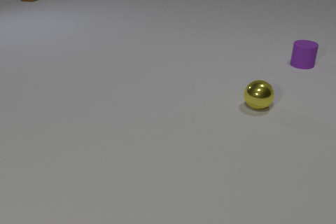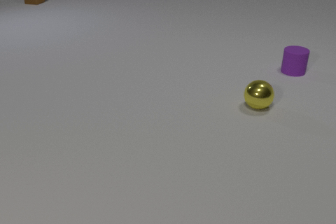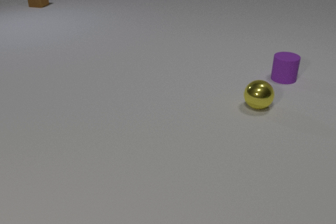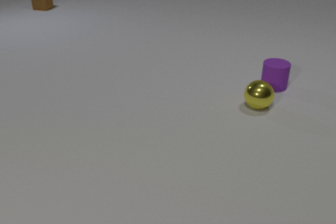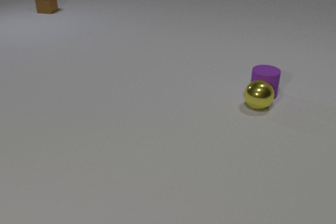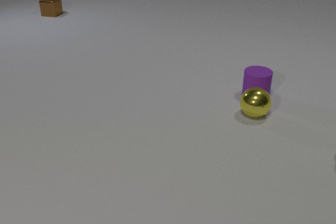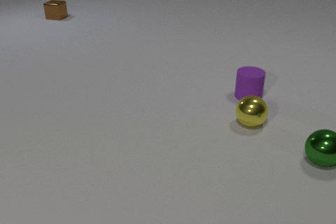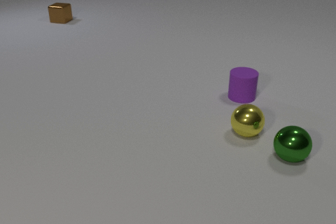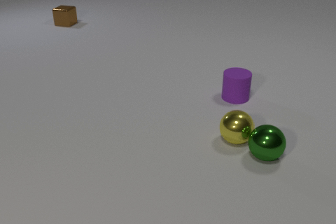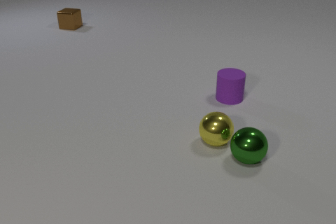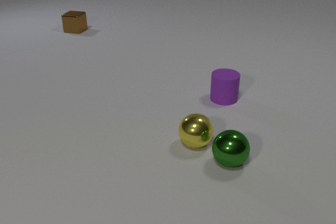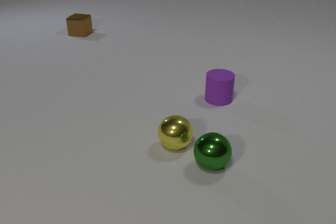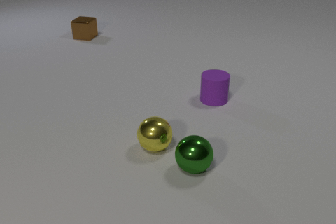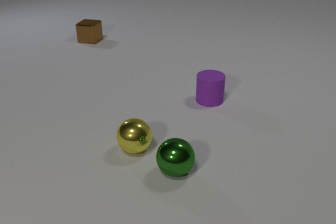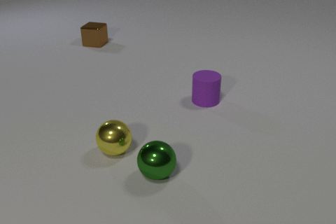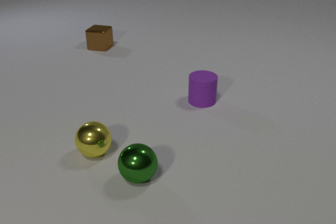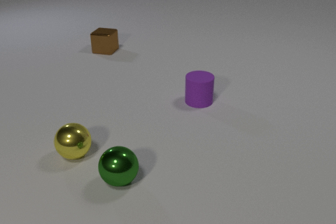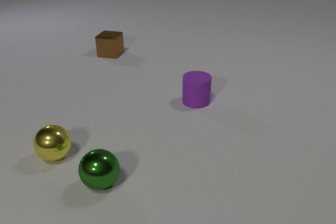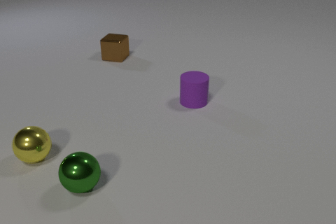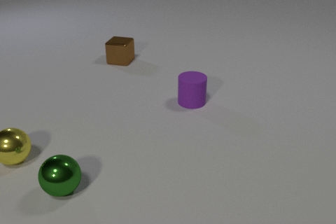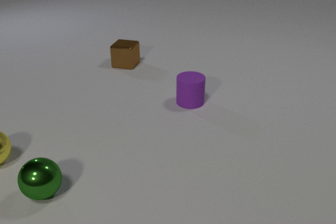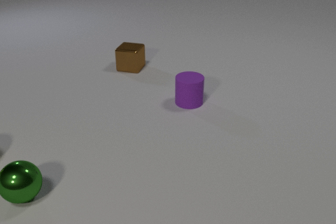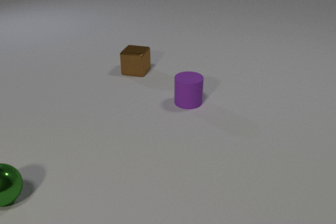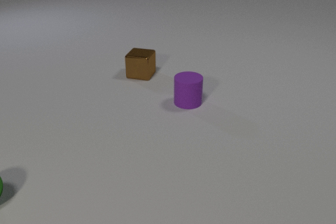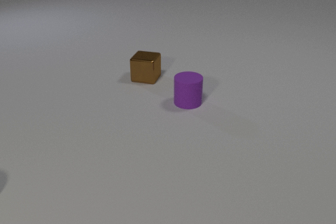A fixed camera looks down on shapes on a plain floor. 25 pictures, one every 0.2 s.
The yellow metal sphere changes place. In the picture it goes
to the left.
The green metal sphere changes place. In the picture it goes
to the left.
0.0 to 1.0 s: The purple rubber cylinder slides toward the camera and to the left. The yellow metal sphere rolls toward the camera. The brown metal cube slides toward the camera. The purple rubber cylinder and the yellow metal sphere collide.
1.0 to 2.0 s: The purple rubber cylinder slides to the left and toward the camera. The yellow metal sphere rolls toward the camera and to the left. The green metal sphere comes in at the right edge, rolls to the left. The brown metal cube slides toward the camera. The yellow metal sphere and the green metal sphere collide.
2.0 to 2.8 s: The purple rubber cylinder slides to the left. The yellow metal sphere rolls to the left. The green metal sphere rolls to the left. The brown metal cube slides toward the camera and to the right.
2.8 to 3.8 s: The purple rubber cylinder slides to the left. The yellow metal sphere rolls to the left. The green metal sphere rolls to the left. The brown metal cube slides toward the camera and to the right.
3.8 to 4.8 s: The yellow metal sphere rolls to the left, leaves at the left edge. The green metal sphere rolls to the left, leaves at the left edge. The brown metal cube slides toward the camera and to the right.
What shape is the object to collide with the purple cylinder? sphere.
How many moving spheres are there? 2.
What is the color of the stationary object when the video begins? yellow.
